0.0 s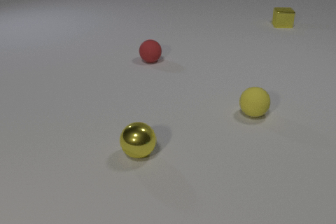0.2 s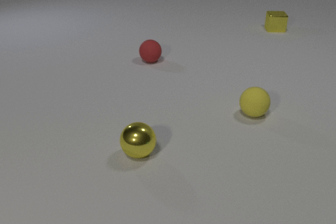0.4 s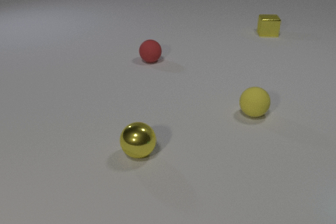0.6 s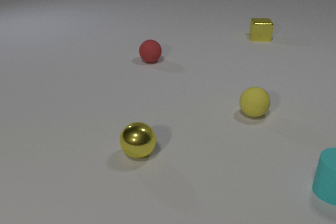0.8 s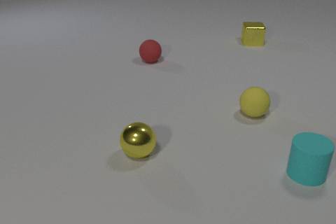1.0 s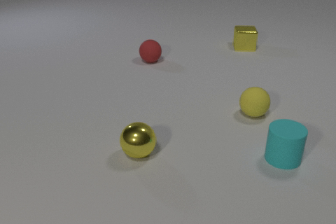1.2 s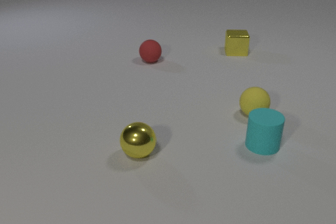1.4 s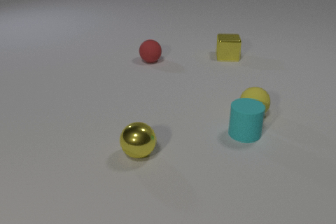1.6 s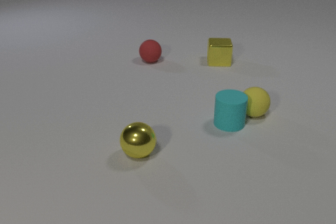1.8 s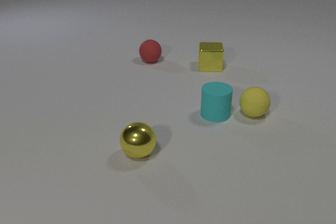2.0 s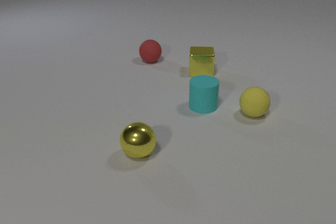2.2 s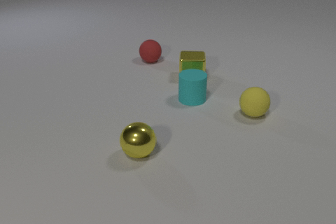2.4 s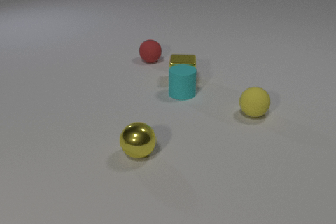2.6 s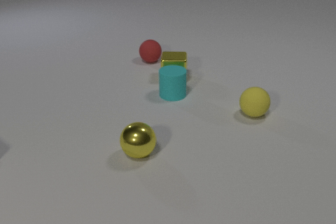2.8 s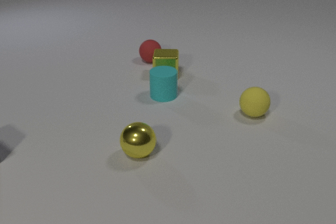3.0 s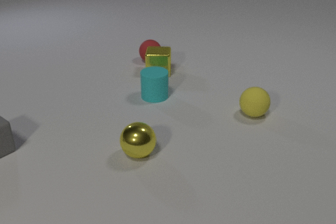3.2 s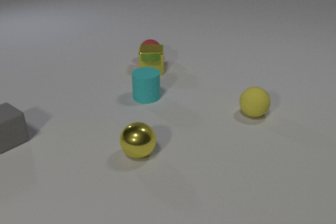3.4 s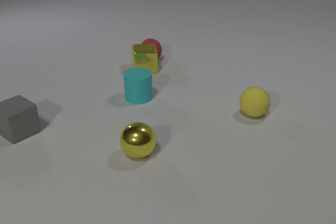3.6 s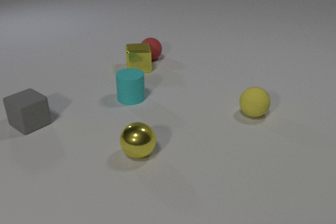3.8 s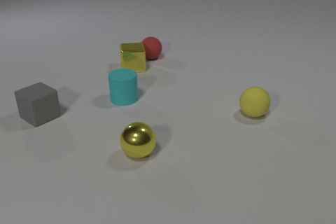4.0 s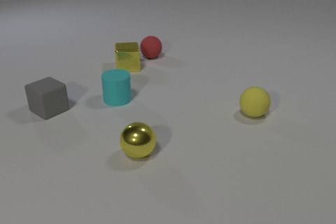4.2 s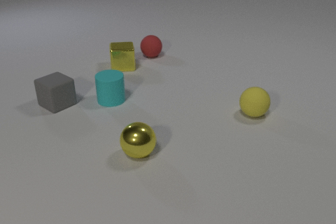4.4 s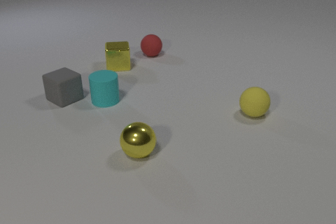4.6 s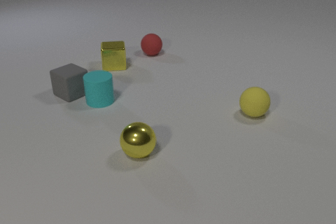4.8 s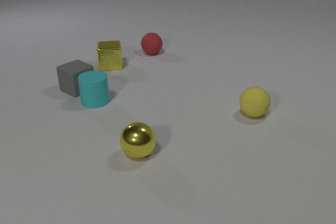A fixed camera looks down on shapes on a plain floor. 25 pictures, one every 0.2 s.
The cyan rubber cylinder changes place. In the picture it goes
to the left.
0.0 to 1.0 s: The cyan rubber cylinder comes in at the right edge, slides to the left and away from the camera. The yellow metal cube slides toward the camera and to the left.
1.0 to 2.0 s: The cyan rubber cylinder slides away from the camera and to the left. The yellow metal cube slides toward the camera and to the left.
2.0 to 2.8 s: The cyan rubber cylinder slides to the left and away from the camera. The yellow metal cube slides to the left. The cyan rubber cylinder and the yellow metal cube collide.
2.8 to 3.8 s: The cyan rubber cylinder slides to the left. The yellow metal cube slides to the left and away from the camera. The red rubber sphere rolls away from the camera. The gray rubber cube slides away from the camera and to the right. The yellow metal cube and the red rubber sphere collide.
3.8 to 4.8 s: The cyan rubber cylinder slides to the left. The yellow metal cube slides to the left. The red rubber sphere rolls away from the camera. The gray rubber cube slides away from the camera and to the right.
What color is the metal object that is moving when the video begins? yellow.
How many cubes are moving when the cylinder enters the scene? 1.
How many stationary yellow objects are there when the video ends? 2.
